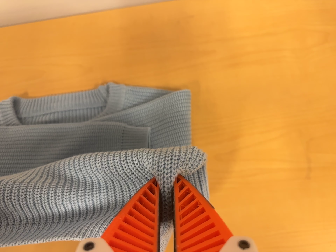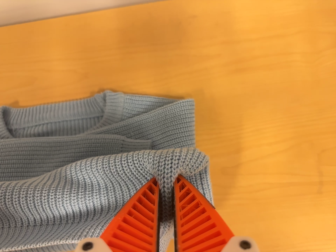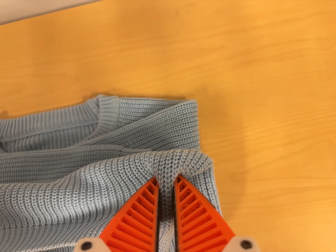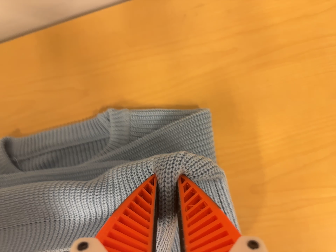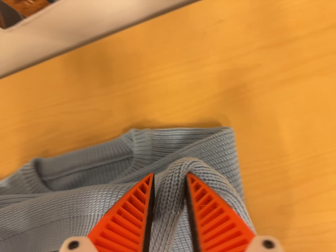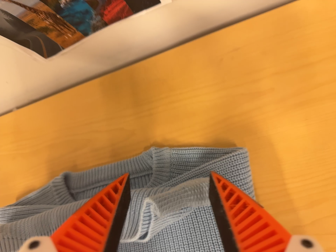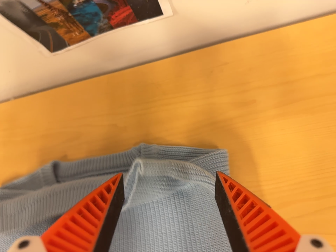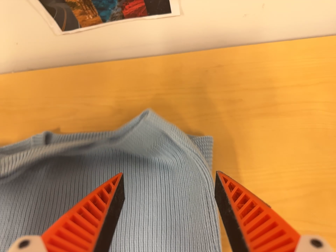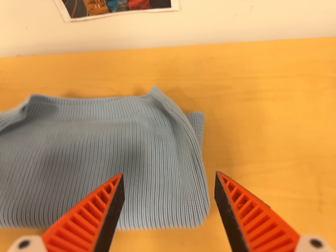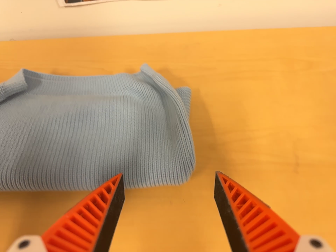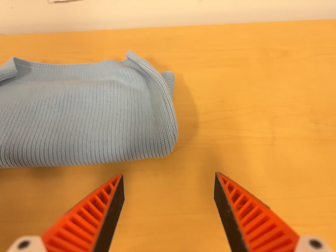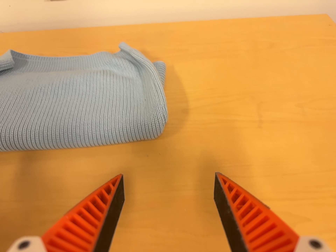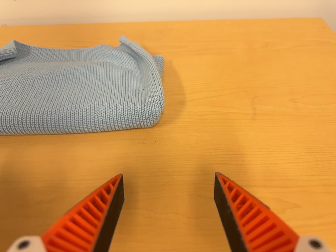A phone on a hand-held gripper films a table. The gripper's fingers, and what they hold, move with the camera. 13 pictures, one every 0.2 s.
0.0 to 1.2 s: The camera swings to its left by about 15 degrees, and the scene slides to the right. It travels toward the top of its view, about 7 cm, so close, fixed things drift downward.
1.2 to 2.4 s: The camera swings to its right by about 10 degrees, and the scene slides to the left. It travels toward the bottom of its view and backward, about 34 cm. Its aim tips toward the top of its view by about 20 degrees. It rolls about its line of sight by about 10 degrees, and the scene rotates clockwise.
The film runs forward here.
